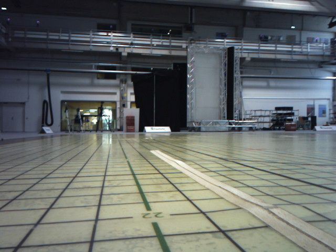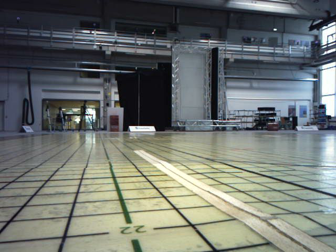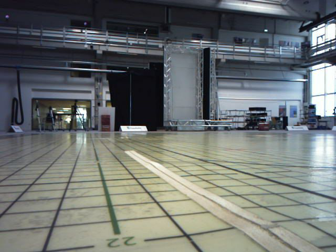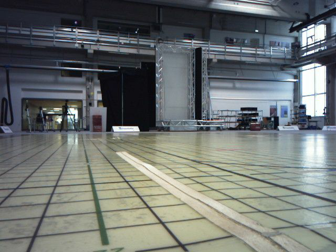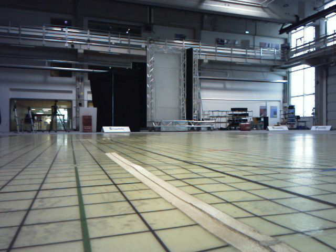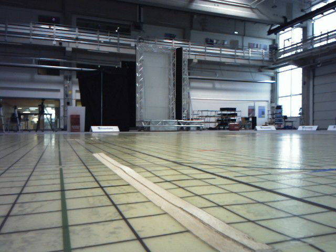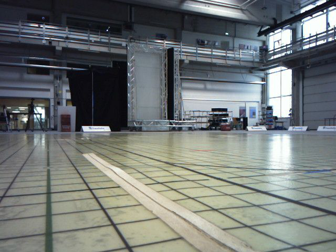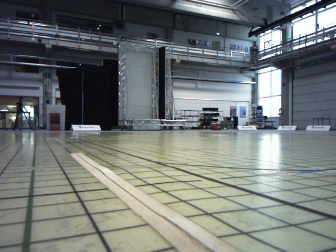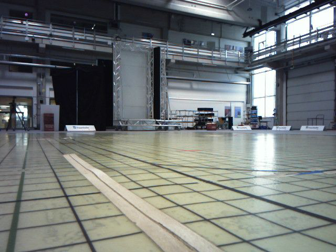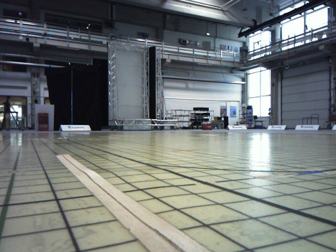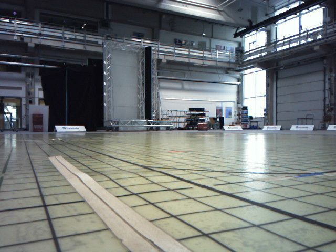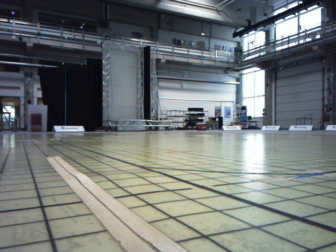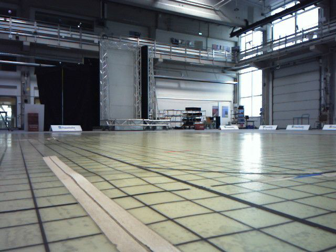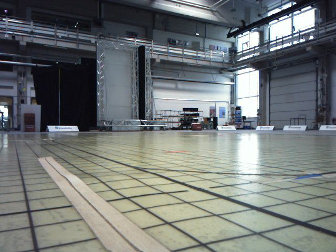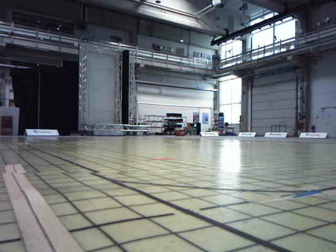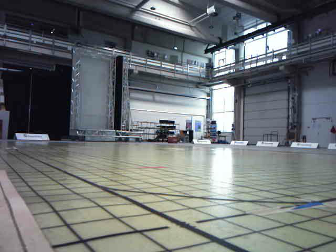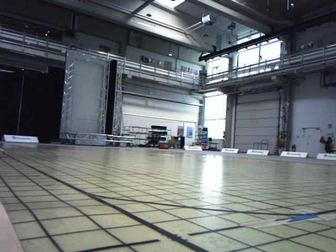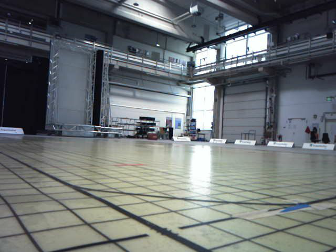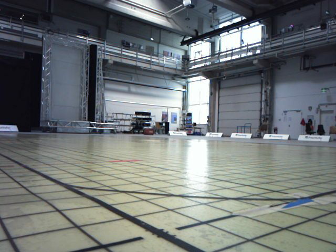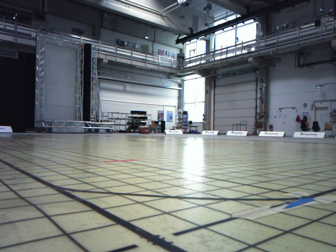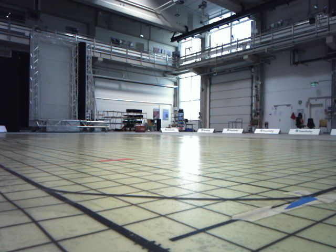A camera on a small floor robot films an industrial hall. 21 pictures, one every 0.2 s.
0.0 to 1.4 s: The camera pans to its right, which is clockwise from overhead, by about 15 degrees. It travels forward, about 0.3 m, so what stands in front looms larger.
1.4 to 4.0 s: The camera swings to its right by about 15 degrees, and the scene slides to the left. It travels forward, about 0.5 m, so what stands in front looms larger.
The film runs forward here.
